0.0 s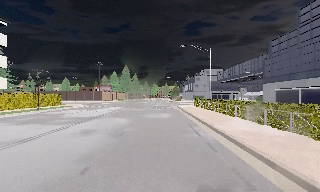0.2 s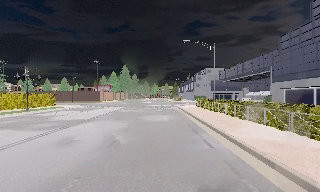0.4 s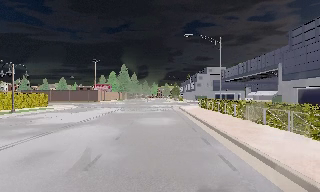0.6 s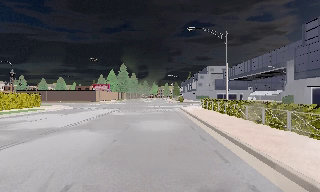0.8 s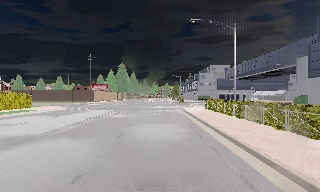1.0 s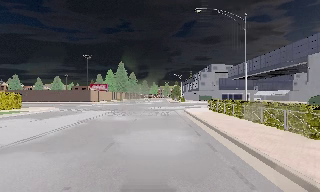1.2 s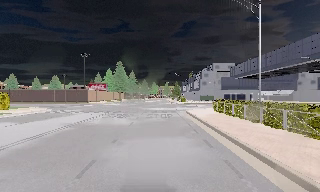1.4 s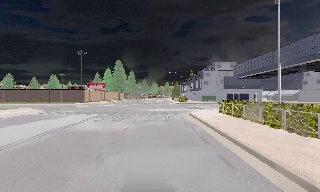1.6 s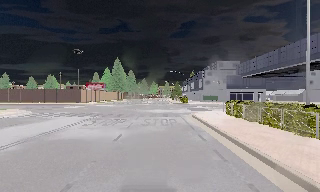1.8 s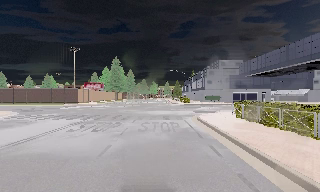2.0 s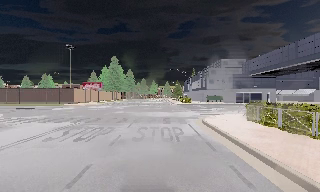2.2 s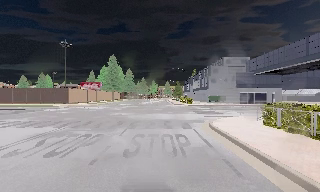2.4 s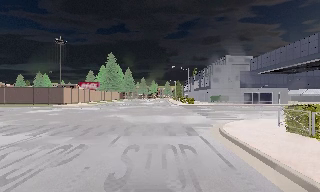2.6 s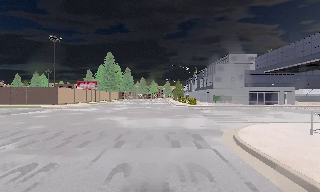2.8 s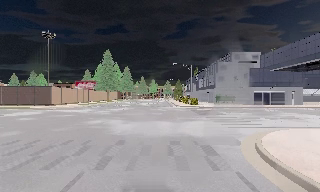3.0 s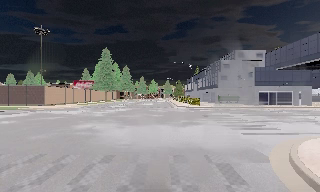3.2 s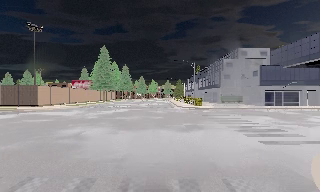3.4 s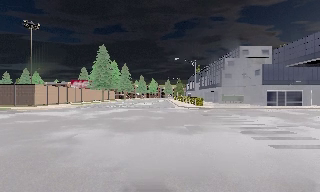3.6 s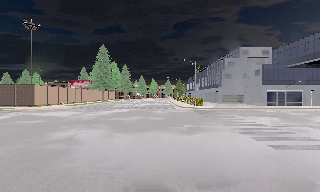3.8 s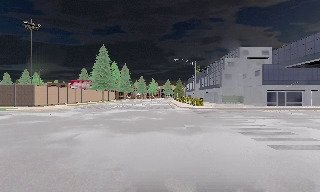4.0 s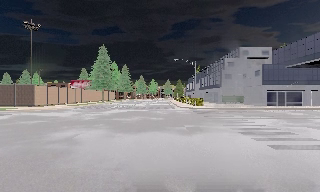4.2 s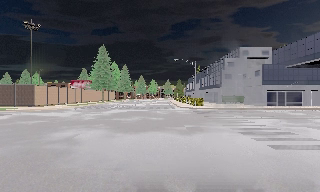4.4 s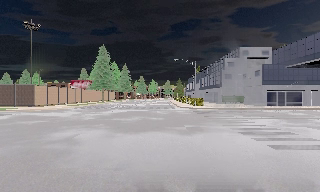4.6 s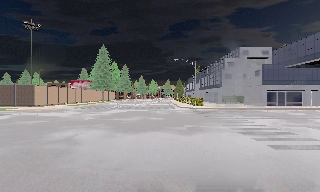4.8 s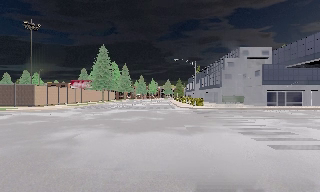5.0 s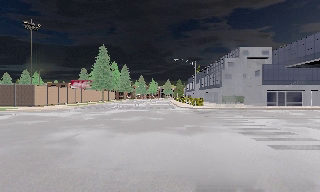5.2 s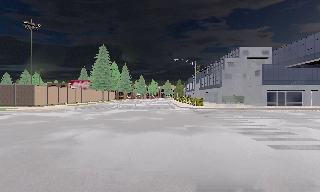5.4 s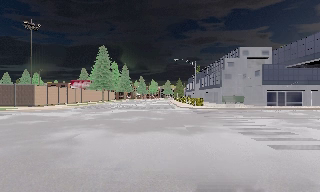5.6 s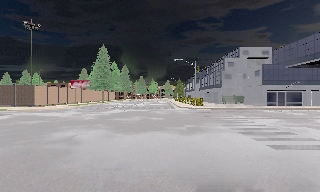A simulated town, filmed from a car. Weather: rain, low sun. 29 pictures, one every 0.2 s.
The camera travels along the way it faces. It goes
forward.
0.0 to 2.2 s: The camera travels forward, about 18 m, so what stands in front looms larger.
2.2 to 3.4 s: The camera travels forward, about 8 m, so what stands in front looms larger. It loses speed.
3.4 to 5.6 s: The camera keeps its place and its aim.
The film runs forward here.
